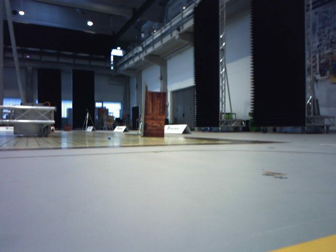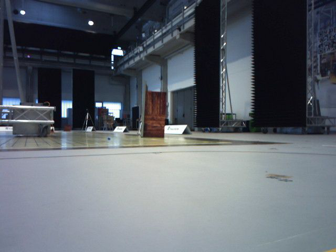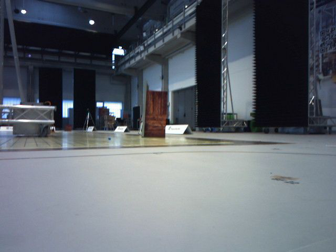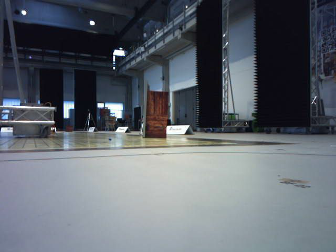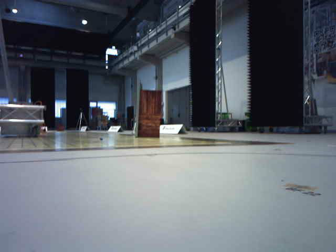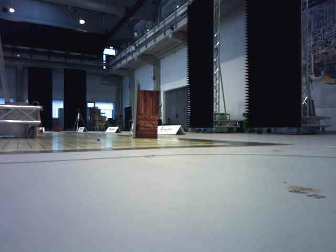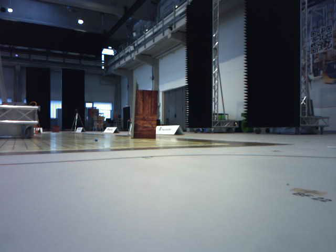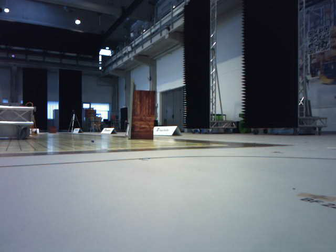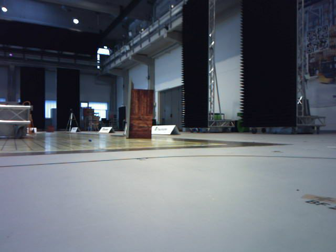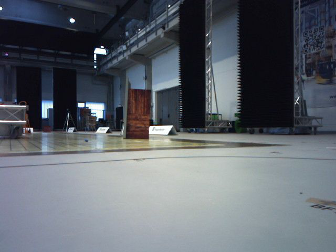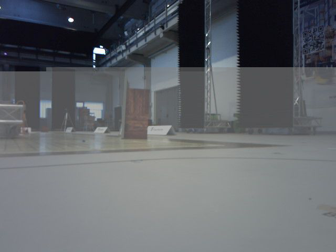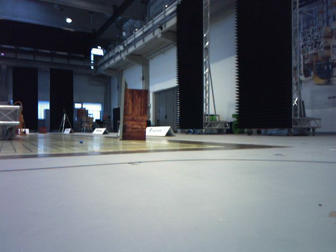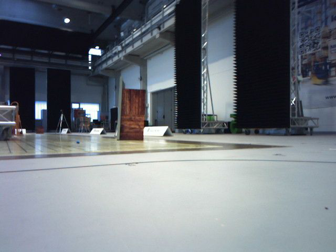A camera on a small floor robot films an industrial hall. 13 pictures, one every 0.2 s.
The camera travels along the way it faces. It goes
forward.
0.0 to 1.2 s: The camera travels forward, about 0.3 m, so what stands in front looms larger. It loses speed.
1.2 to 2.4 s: The camera travels forward, about 0.2 m, so what stands in front looms larger.
The film runs forward here.
